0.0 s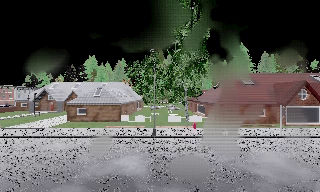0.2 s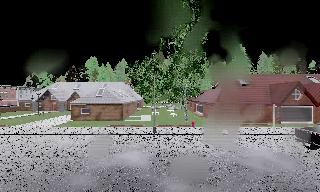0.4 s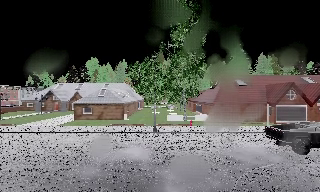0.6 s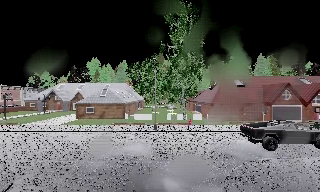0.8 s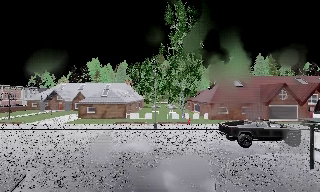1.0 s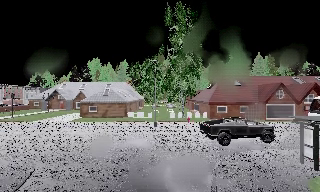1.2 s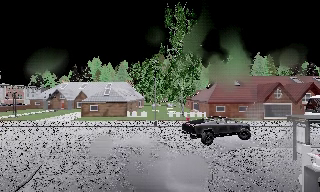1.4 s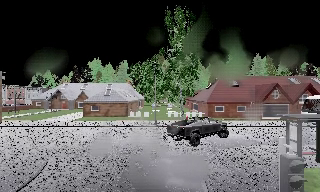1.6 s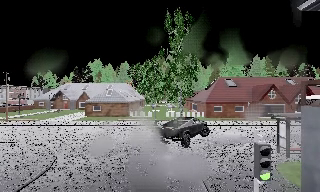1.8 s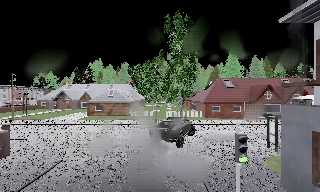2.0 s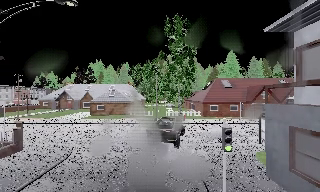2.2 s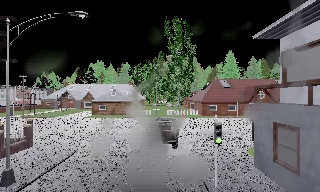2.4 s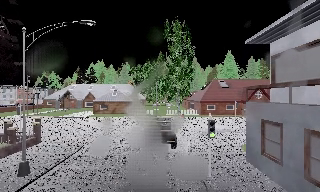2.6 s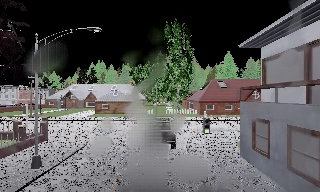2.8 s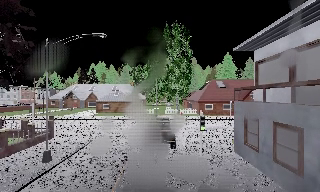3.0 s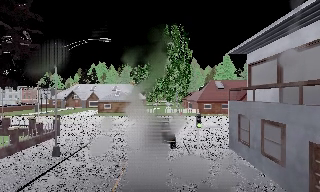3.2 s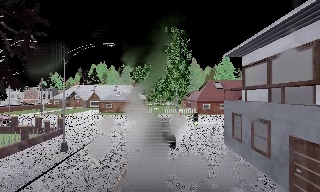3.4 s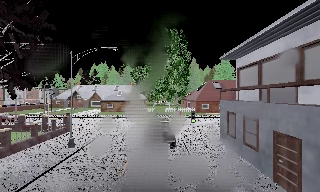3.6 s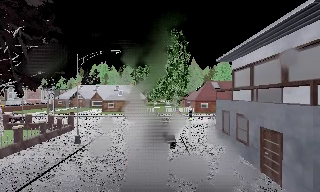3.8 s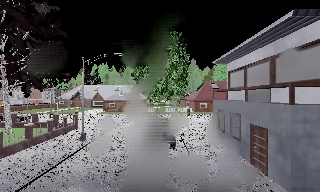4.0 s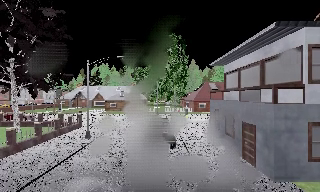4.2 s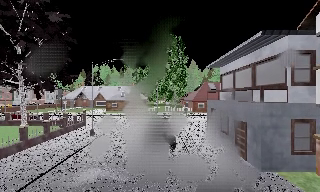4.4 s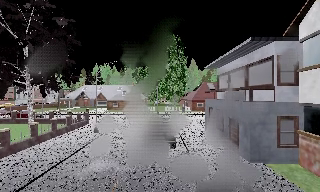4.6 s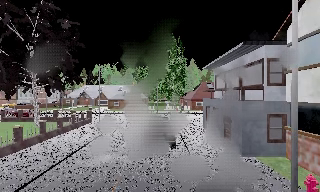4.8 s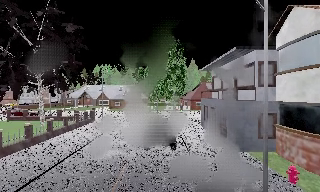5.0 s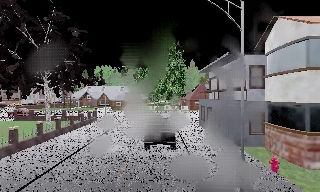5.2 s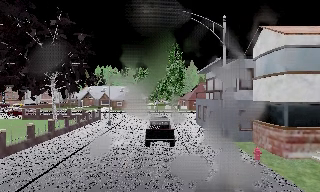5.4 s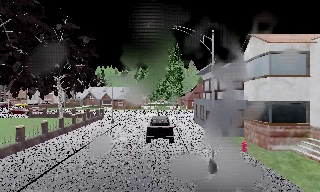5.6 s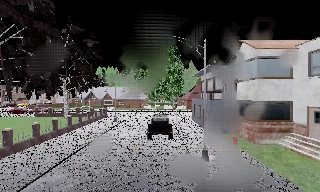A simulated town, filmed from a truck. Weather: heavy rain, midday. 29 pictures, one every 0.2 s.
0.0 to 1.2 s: The camera travels backward, about 4.5 m, so what stands in front gets smaller. It loses speed.
1.2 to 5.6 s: The camera travels backward, about 20 m, so what stands in front gets smaller.
The film runs backward here.
